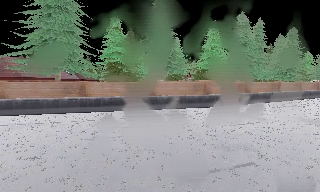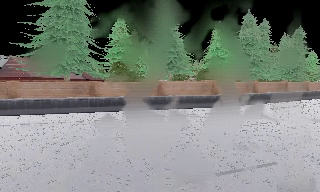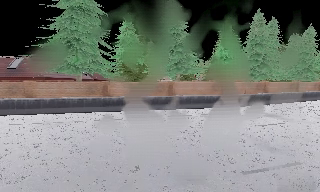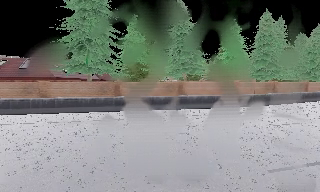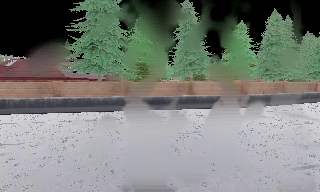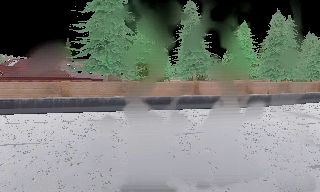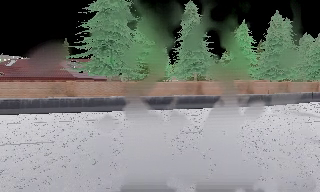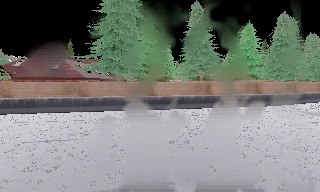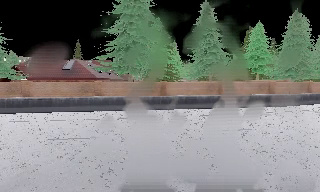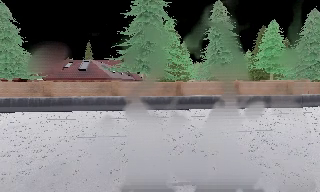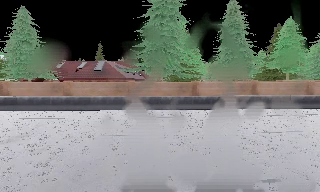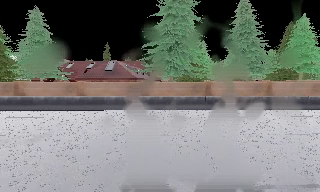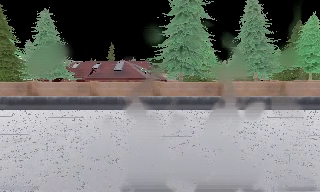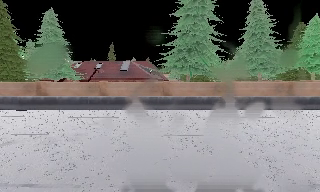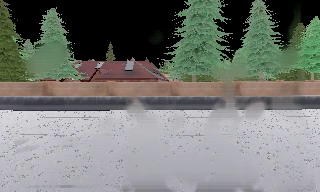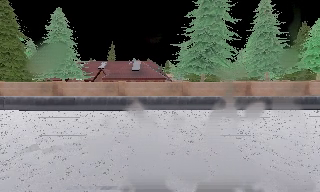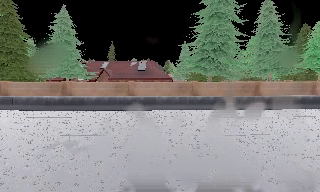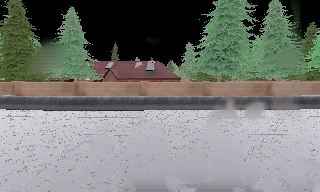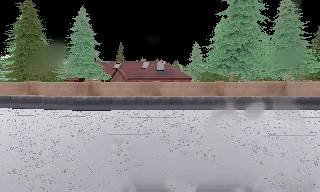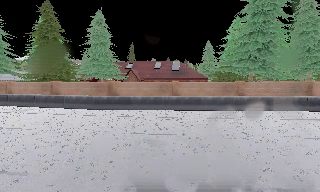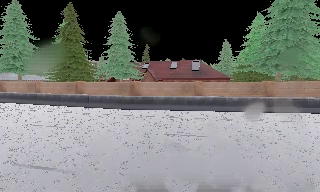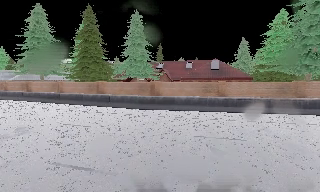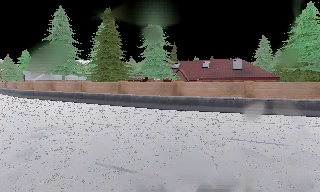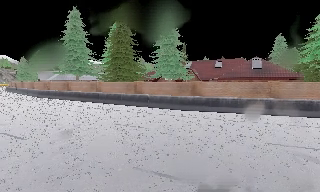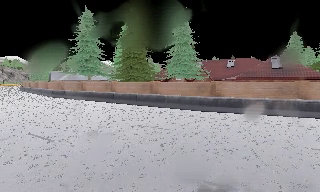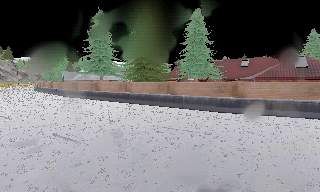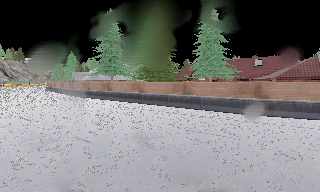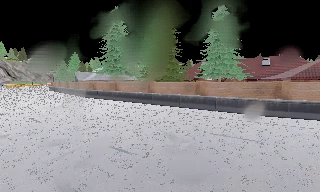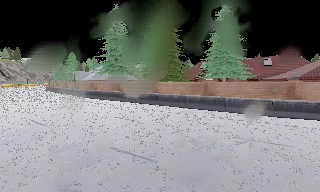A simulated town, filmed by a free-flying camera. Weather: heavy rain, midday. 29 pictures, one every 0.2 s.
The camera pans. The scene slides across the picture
to the right.
The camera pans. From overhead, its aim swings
counterclockwise.
0.0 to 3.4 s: The scene slides to the right, as the camera pans about 10 degrees to its left. It travels to its left, about 13 m, so close, fixed things drift to the right.
3.4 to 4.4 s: The camera pans to its left, which is counterclockwise from overhead, by about 15 degrees. It travels to its left, about 4.5 m, so close, fixed things drift to the right.
4.4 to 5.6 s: The camera travels to its left and forward, about 6 m, so close, fixed things drift to the right.
The film runs forward here.
